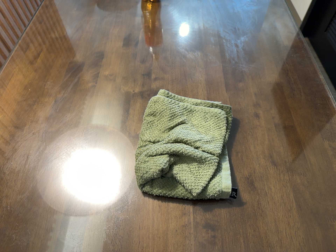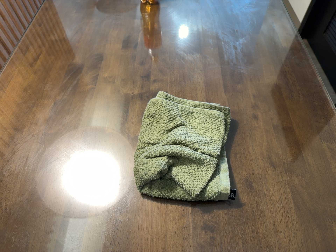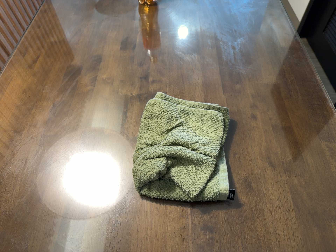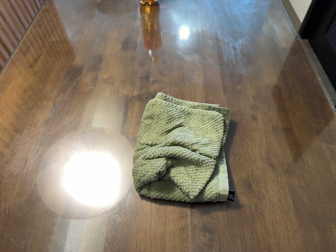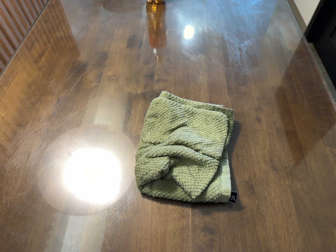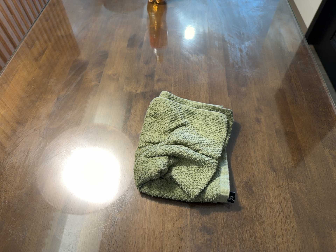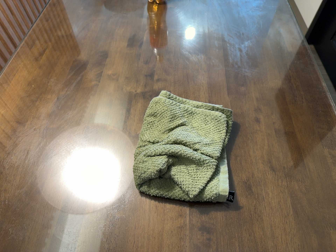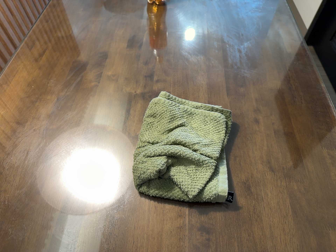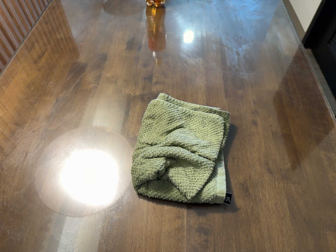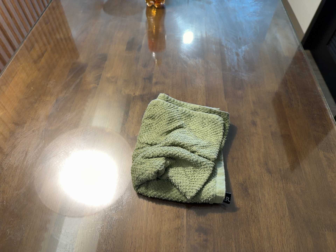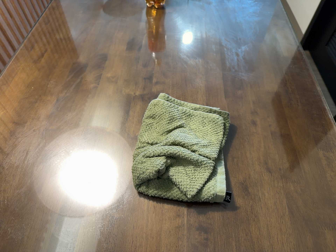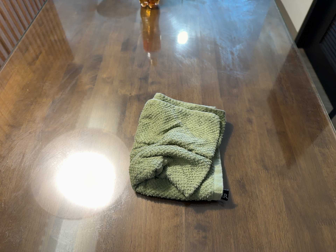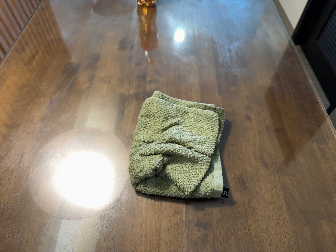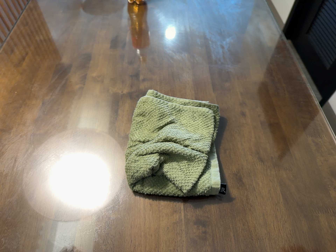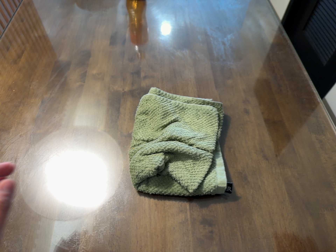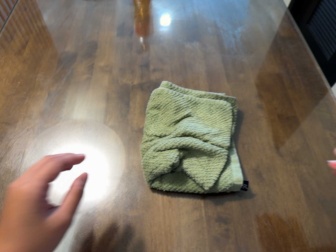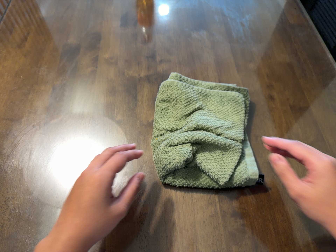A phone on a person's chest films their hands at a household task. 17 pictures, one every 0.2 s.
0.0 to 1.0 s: The camera shifts only a little, or ends up much as it began.
1.0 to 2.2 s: The camera keeps its place and its aim.
2.2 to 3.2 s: The camera travels to its left, about 8 cm.
The film runs backward here.
